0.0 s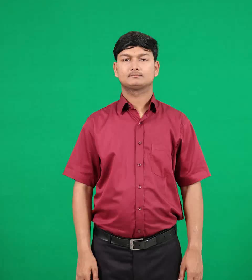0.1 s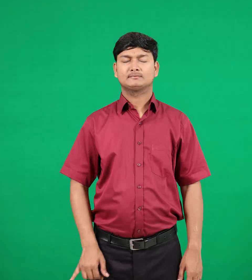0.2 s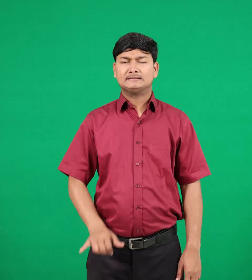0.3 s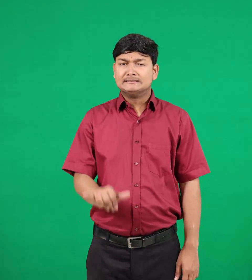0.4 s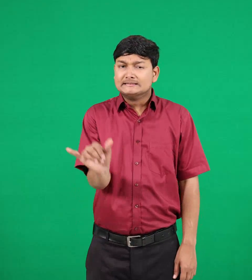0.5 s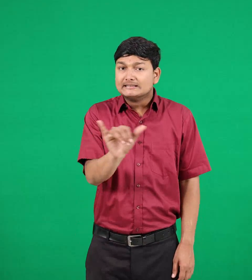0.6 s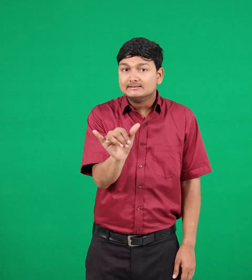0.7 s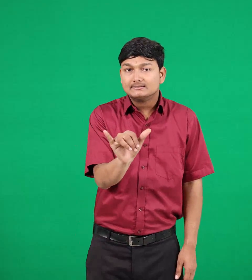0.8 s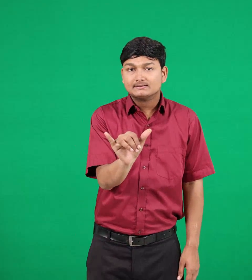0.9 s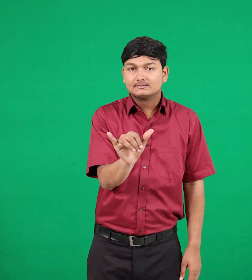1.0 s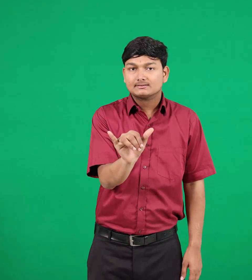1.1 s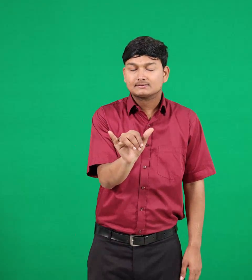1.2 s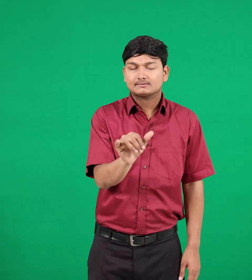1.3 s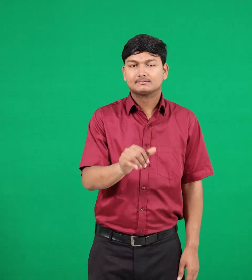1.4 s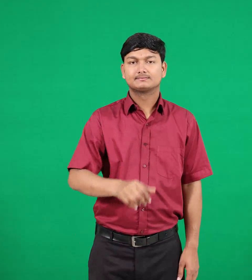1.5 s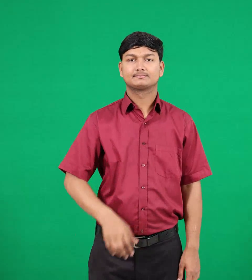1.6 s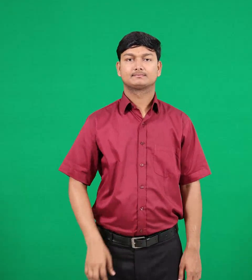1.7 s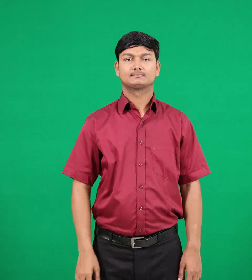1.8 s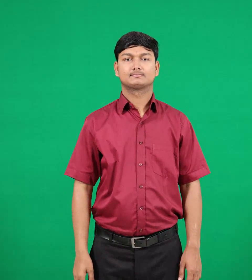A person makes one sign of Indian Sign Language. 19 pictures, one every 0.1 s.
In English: same & like
